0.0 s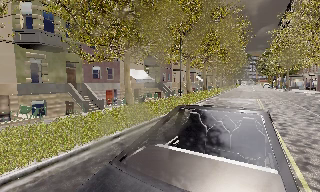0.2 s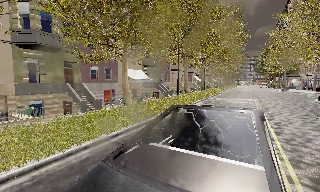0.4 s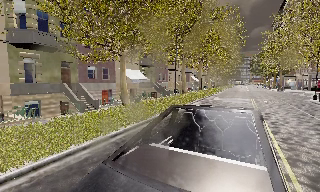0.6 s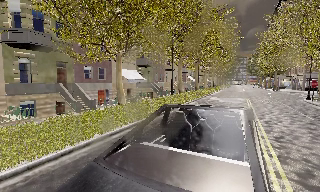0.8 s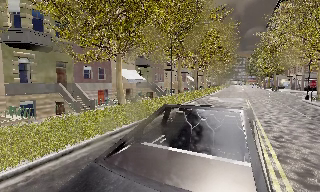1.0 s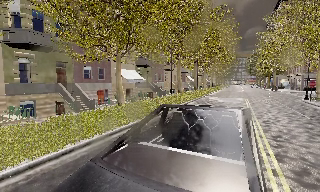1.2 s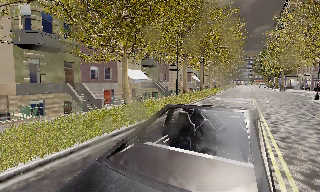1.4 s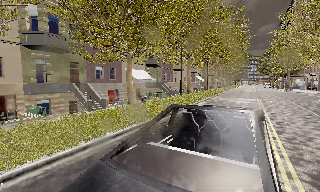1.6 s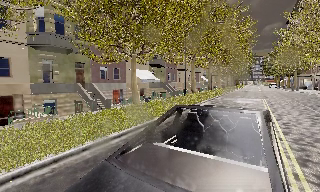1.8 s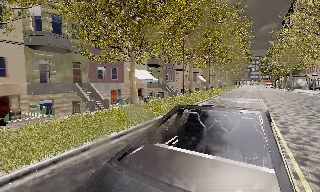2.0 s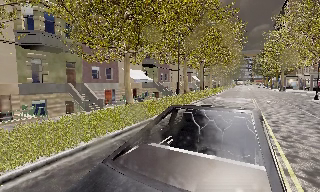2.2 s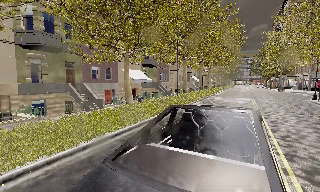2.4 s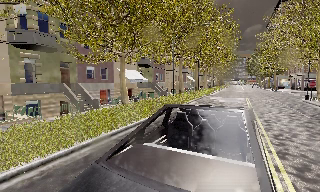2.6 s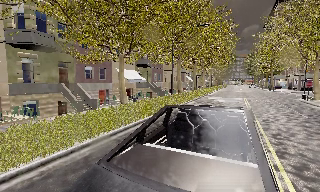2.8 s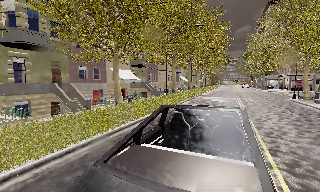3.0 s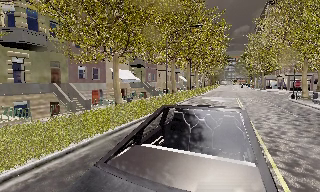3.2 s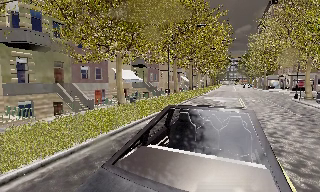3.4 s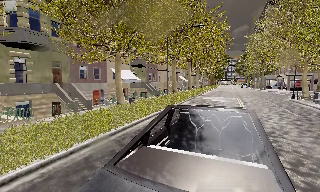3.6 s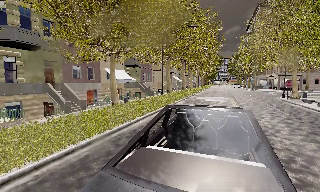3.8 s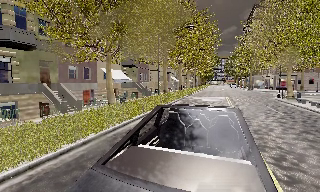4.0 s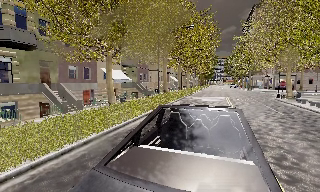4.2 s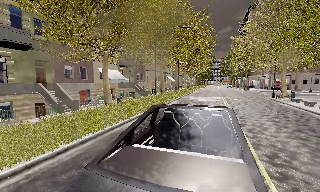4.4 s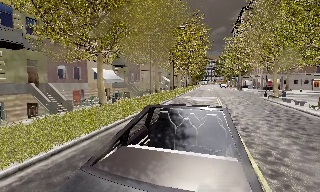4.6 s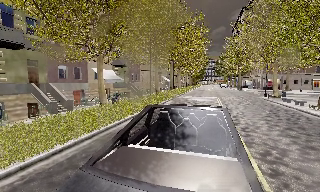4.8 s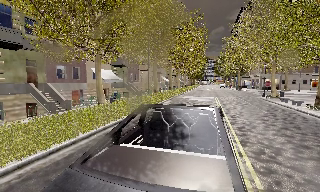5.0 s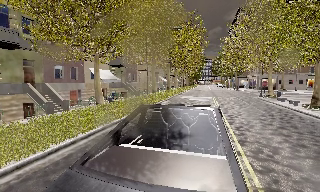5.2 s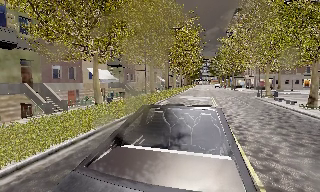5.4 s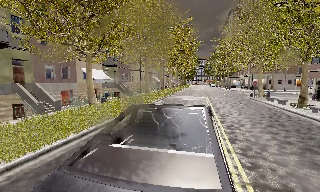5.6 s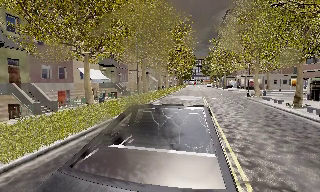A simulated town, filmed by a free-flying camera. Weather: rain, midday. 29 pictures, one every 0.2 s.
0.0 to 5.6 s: The scene slides to the left, as the camera pans about 15 degrees to its right. It travels backward, about 1 m, so what stands in front gets smaller.
The film runs forward here.
